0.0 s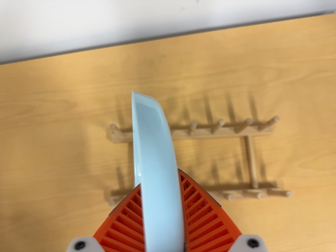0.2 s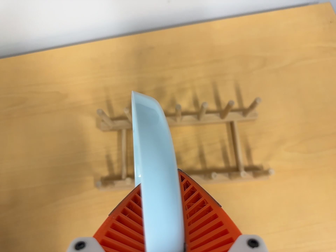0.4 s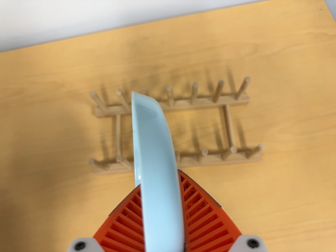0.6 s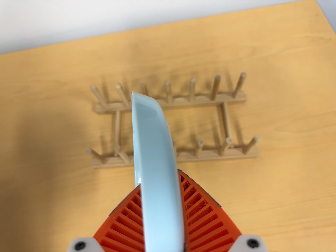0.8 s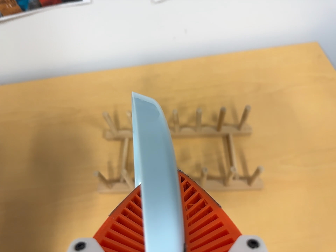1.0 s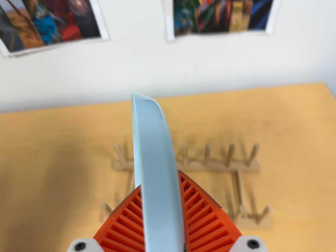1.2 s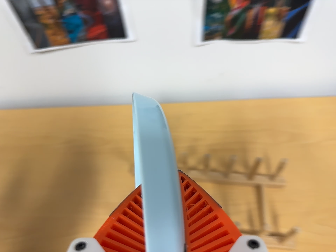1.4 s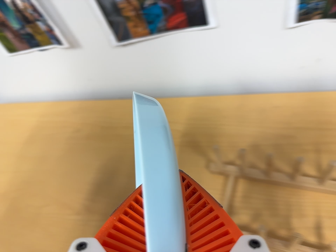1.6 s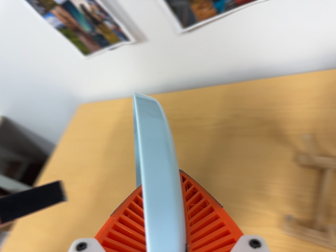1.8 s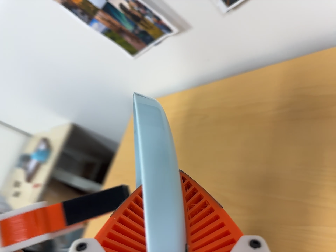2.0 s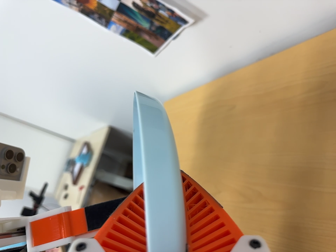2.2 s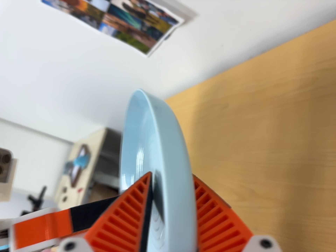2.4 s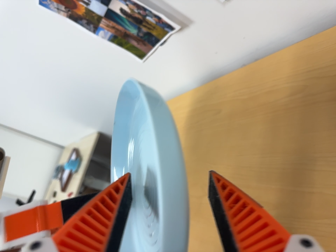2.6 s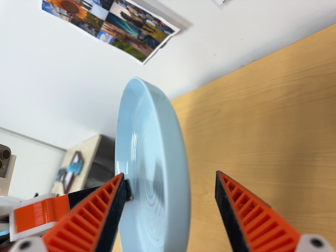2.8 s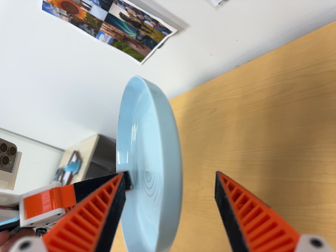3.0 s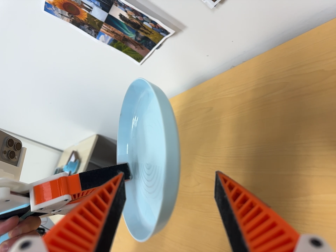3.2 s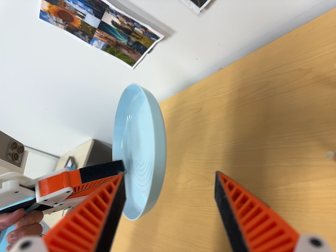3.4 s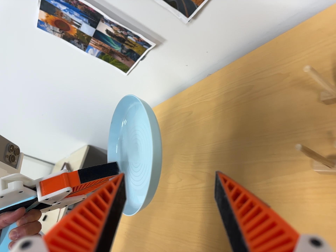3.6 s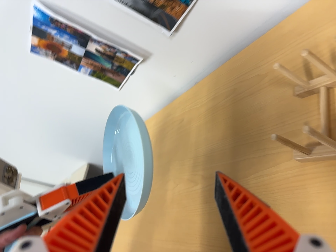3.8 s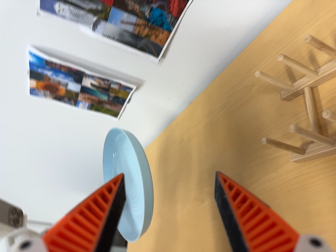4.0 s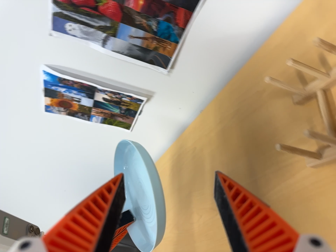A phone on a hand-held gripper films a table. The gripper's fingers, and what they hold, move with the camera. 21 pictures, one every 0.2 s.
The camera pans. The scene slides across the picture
to the right.
0.0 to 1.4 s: The camera swings to its left by about 25 degrees, and the scene slides to the right. It travels toward the bottom of its view, about 10 cm. Its aim tips toward the top of its view by about 20 degrees. It rolls about its line of sight by about 10 degrees, and the scene rotates clockwise.
1.4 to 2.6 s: The scene slides to the right, as the camera pans about 40 degrees to its left. It travels forward and to its right, about 9 cm. It rolls about its line of sight by about 15 degrees, and the scene rotates counterclockwise.
2.6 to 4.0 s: The camera travels backward, toward the bottom of its view and to its right, about 14 cm, so what stands in front gets smaller. Its aim tips toward the top of its view by about 15 degrees. It rolls about its line of sight by about 15 degrees, and the scene rotates counterclockwise.
The film runs backward here.
